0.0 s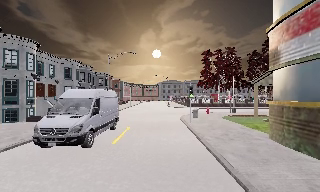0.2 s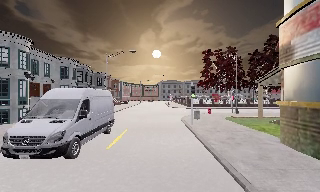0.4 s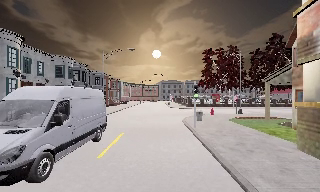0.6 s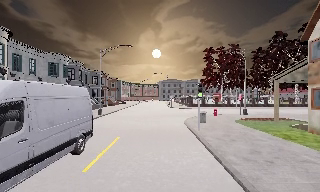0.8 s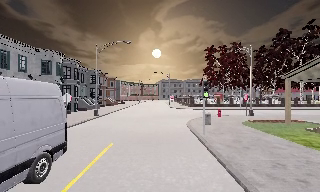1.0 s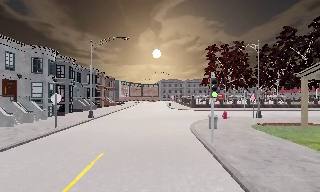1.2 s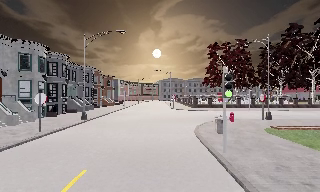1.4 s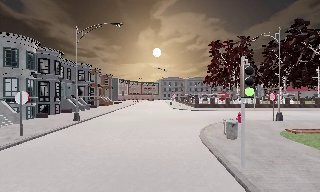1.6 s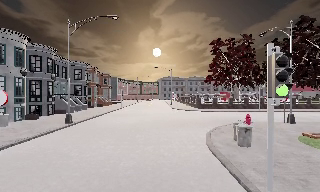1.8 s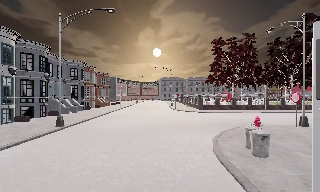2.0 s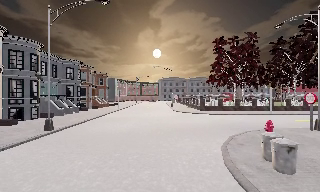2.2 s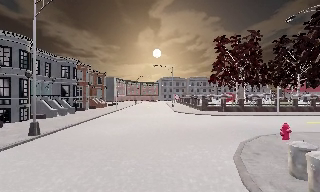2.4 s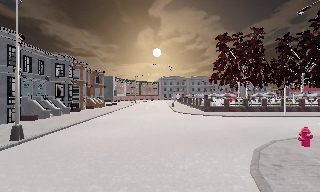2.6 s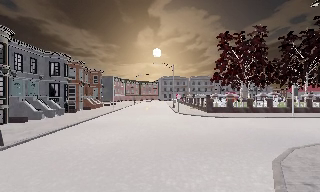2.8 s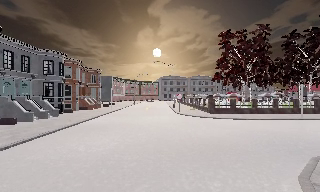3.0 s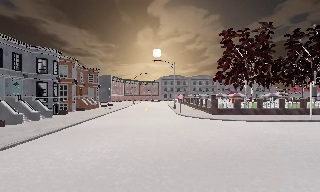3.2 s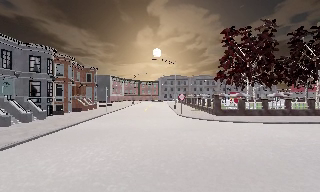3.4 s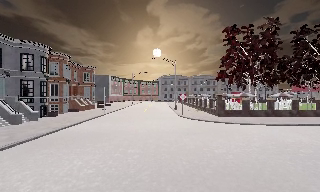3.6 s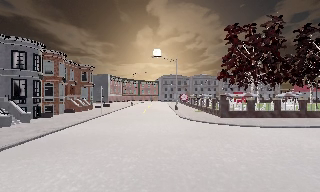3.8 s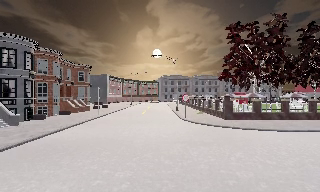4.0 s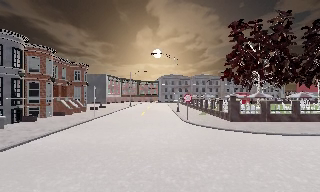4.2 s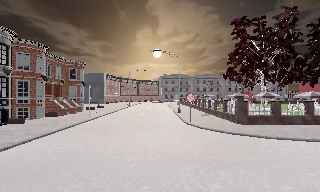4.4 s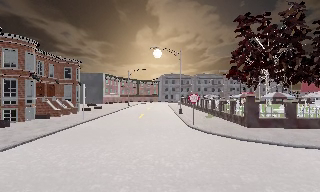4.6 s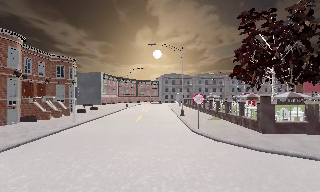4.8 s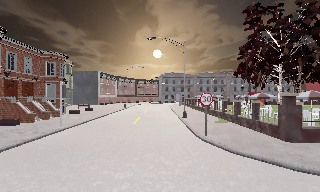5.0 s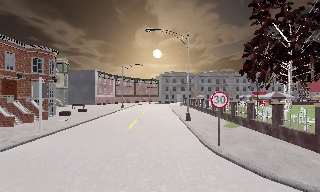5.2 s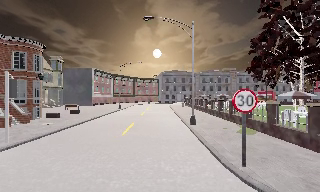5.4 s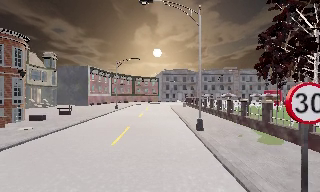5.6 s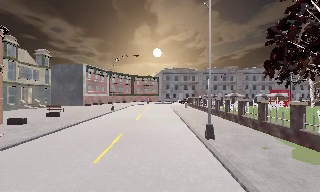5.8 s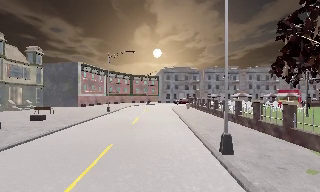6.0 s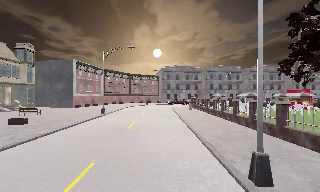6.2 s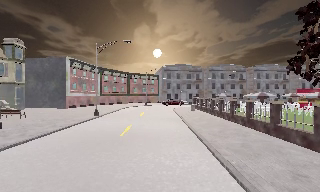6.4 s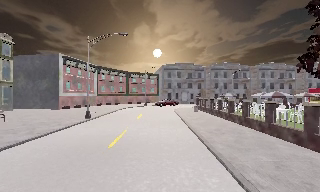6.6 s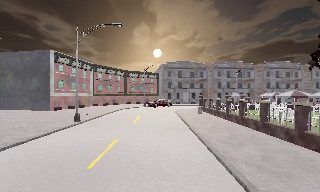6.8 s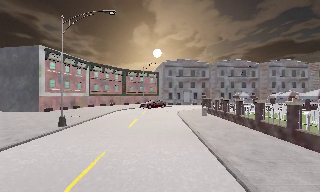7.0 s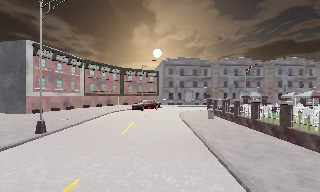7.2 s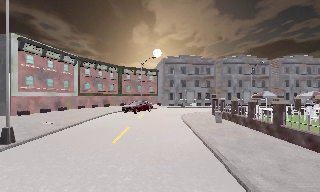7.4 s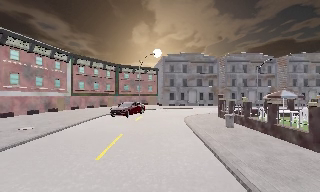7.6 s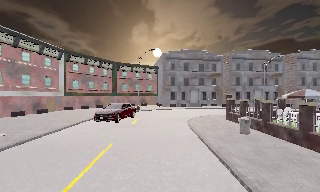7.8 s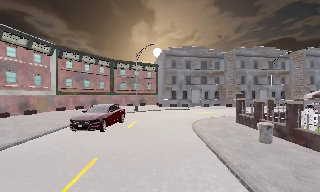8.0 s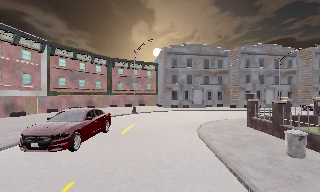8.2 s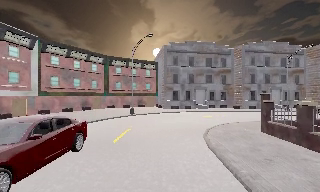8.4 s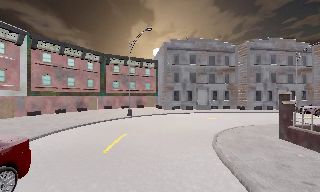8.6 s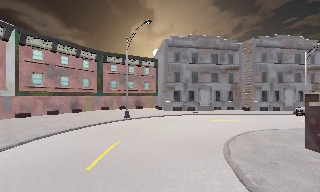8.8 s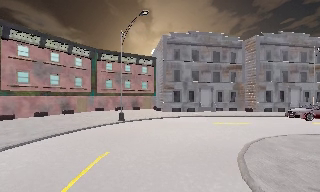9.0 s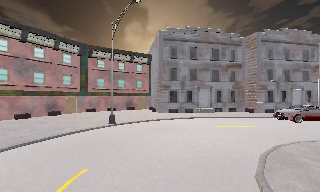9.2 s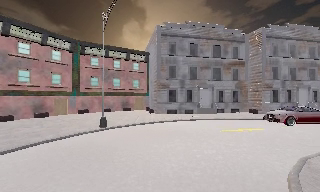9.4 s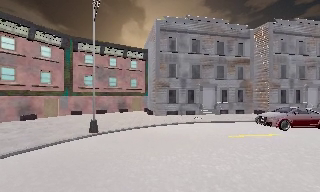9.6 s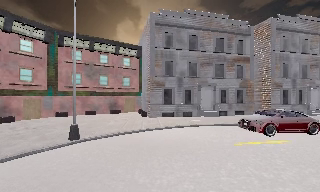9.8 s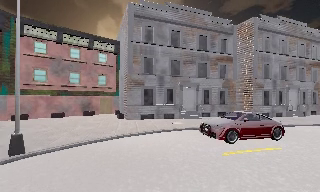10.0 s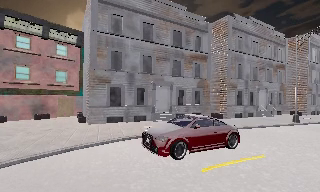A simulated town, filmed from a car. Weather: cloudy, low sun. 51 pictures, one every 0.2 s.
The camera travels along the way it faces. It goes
forward.
0.0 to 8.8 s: The camera travels forward, about 60 m, so what stands in front looms larger. It gains speed.
8.8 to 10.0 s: The camera pans to its right, which is clockwise from overhead, by about 20 degrees. It travels forward, about 9 m, so what stands in front looms larger.
The film runs forward here.
